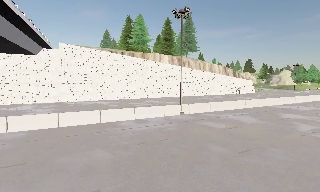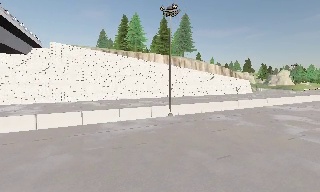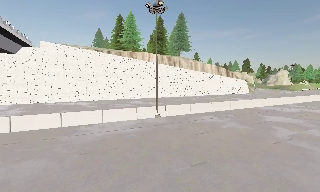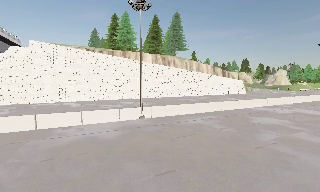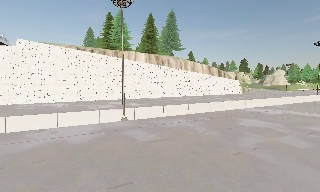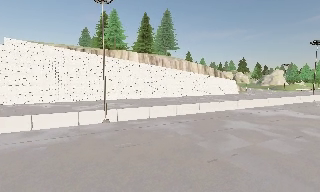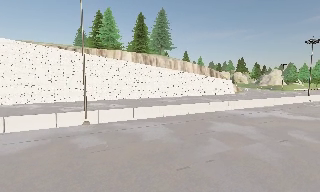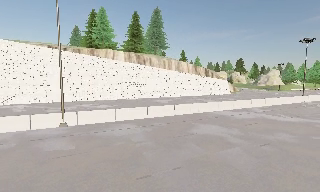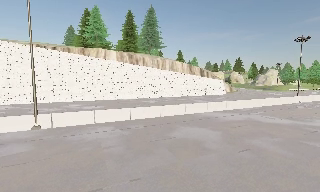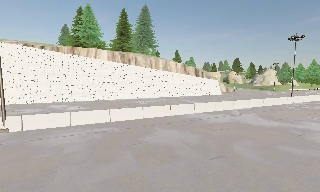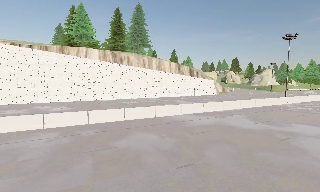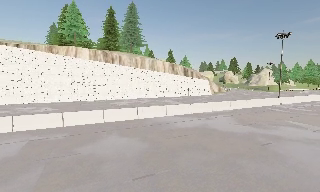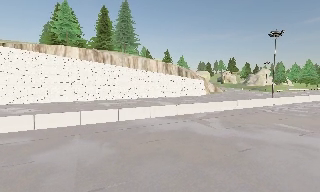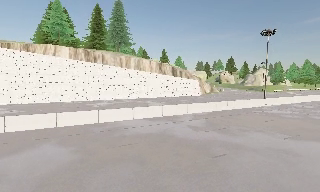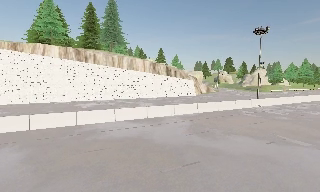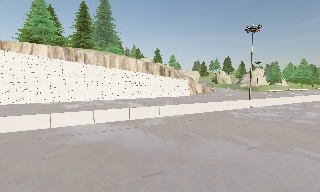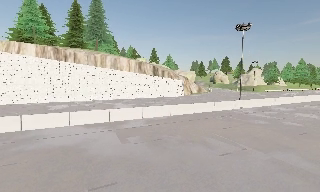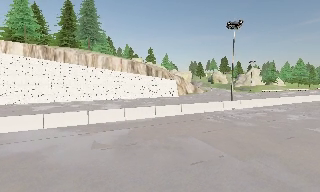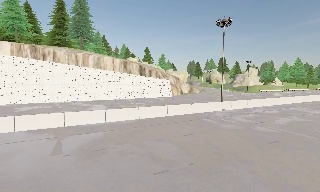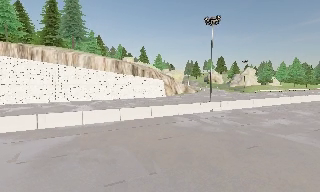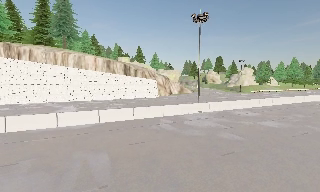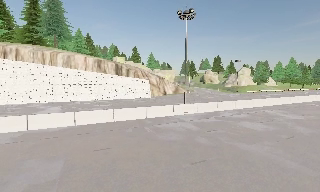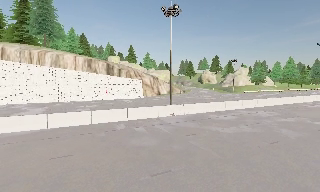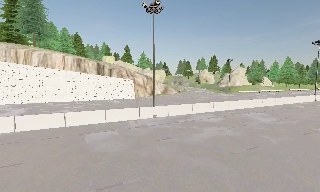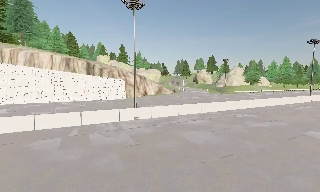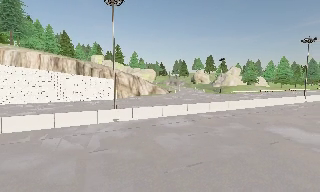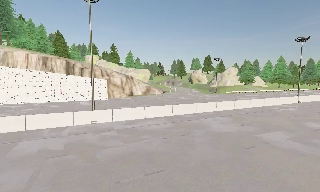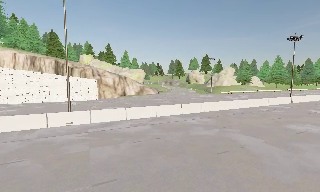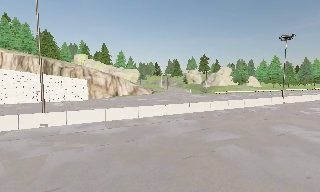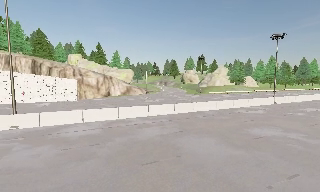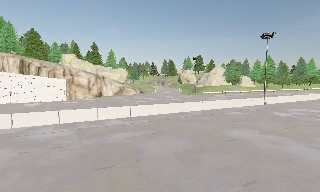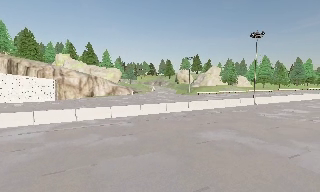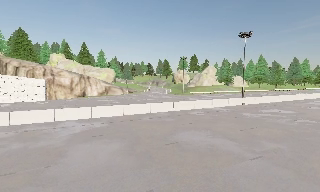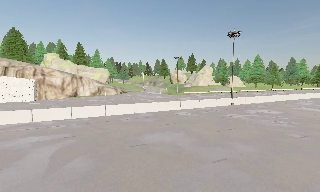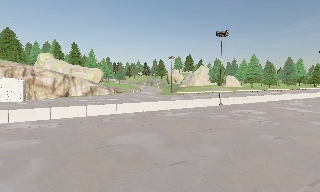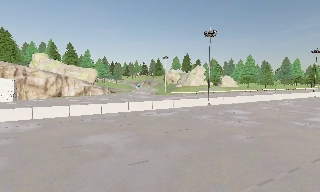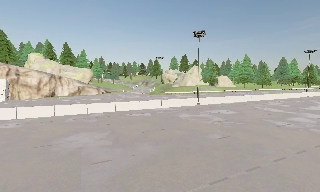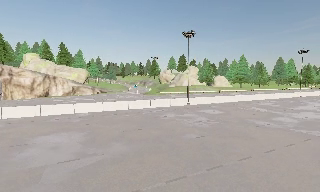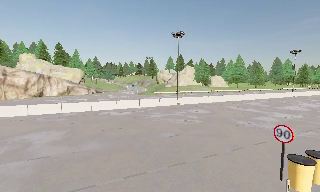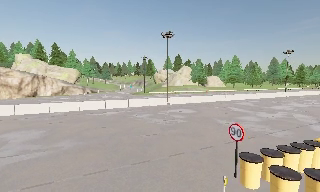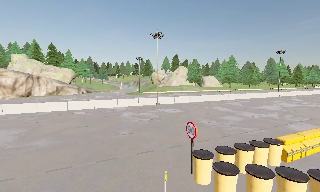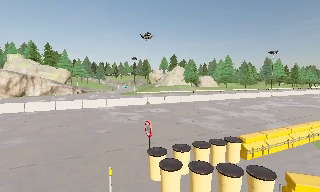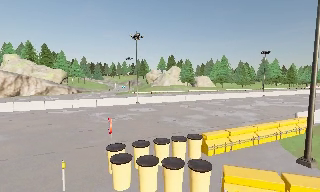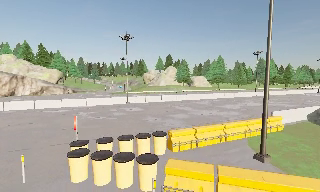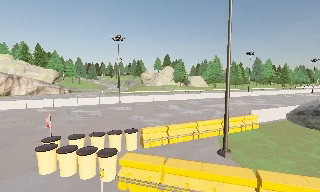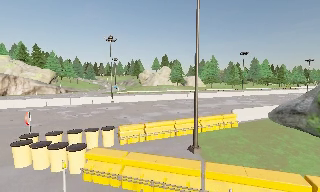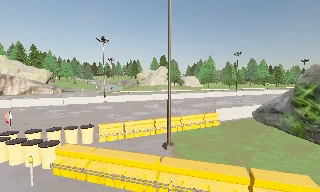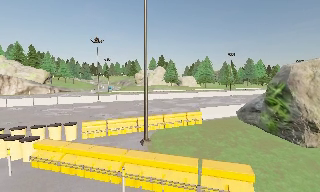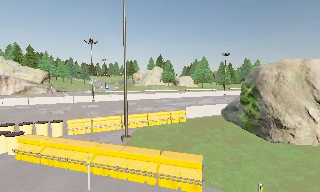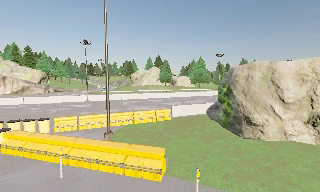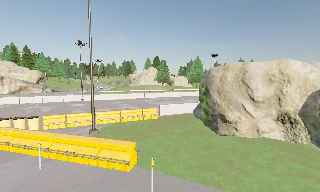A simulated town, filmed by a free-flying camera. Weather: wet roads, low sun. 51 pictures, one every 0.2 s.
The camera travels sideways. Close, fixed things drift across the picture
to the left.
0.0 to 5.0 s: The camera travels to its right and forward, about 45 m, so close, fixed things drift to the left.
5.0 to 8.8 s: The camera travels to its right, about 35 m, so close, fixed things drift to the left.
8.8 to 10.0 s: The camera travels to its right and backward, about 9 m, so close, fixed things drift to the left.
The film runs forward here.
